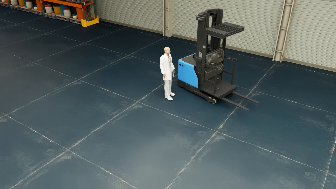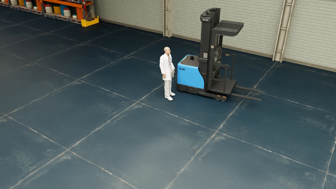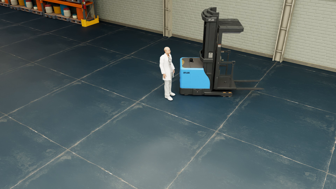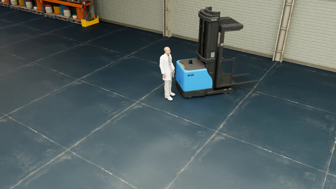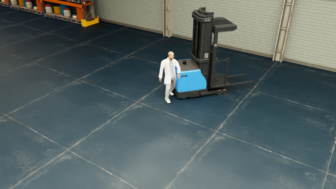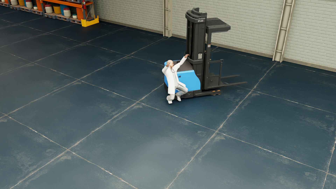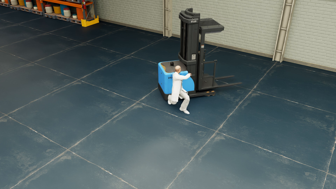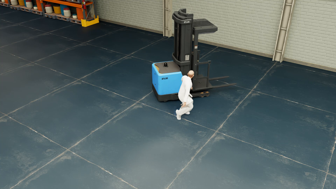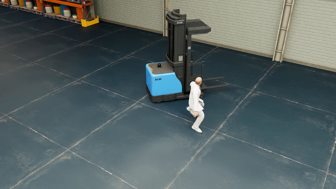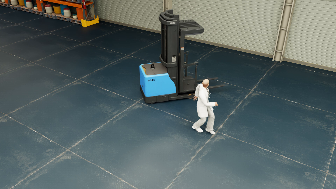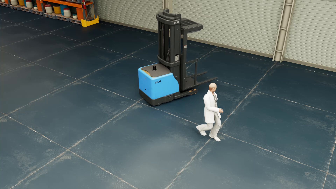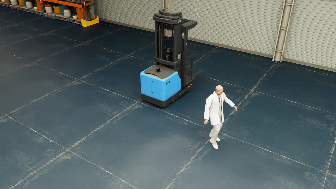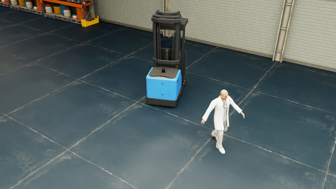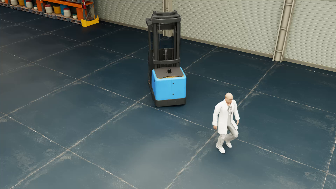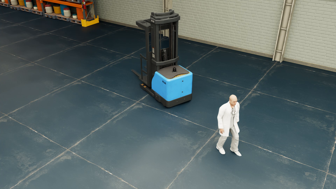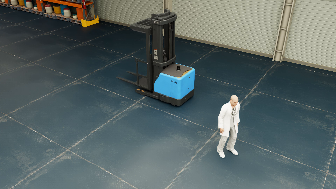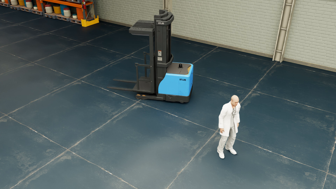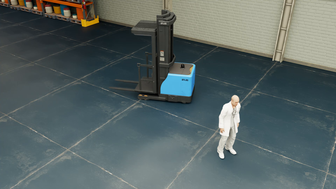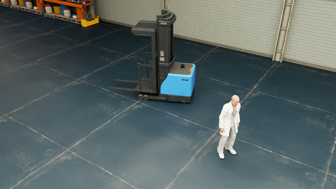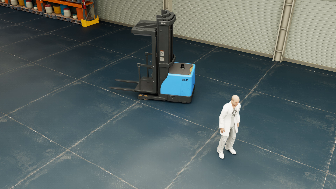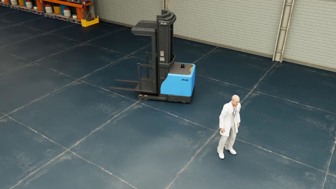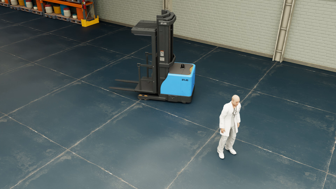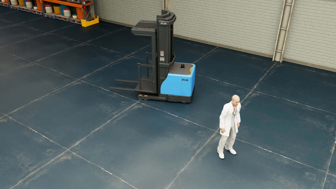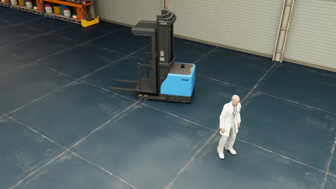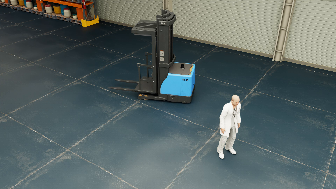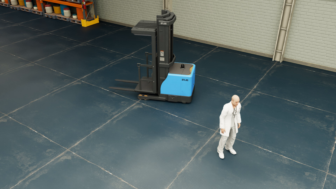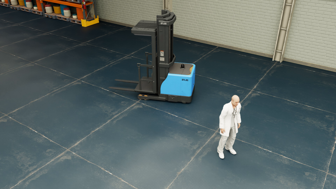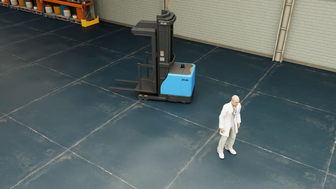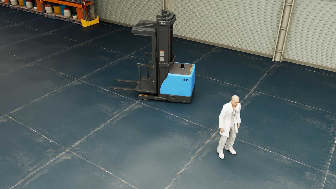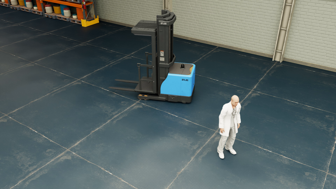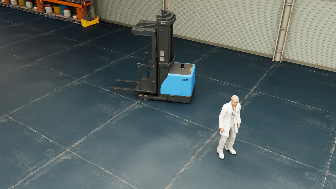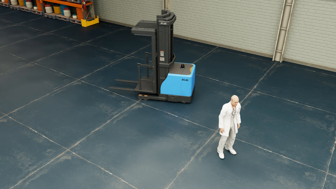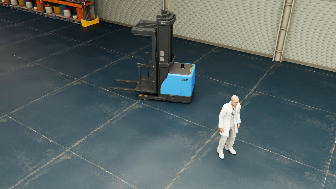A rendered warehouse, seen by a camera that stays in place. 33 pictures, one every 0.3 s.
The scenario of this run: Near miss between a forklift and a person.
